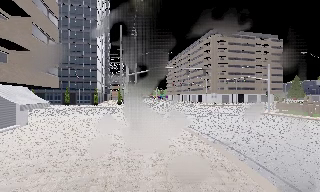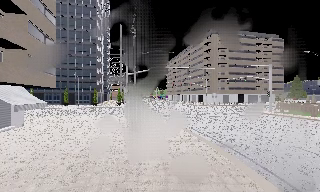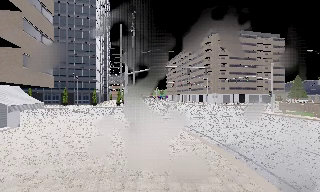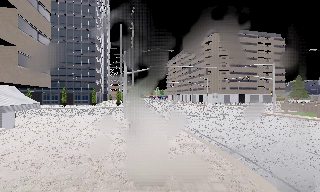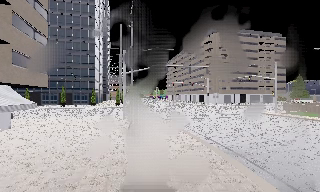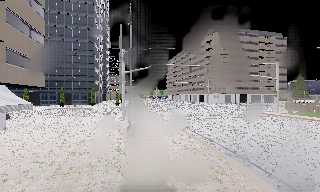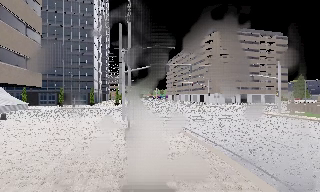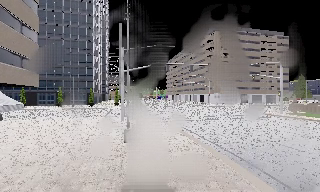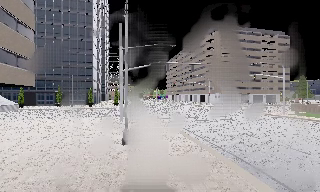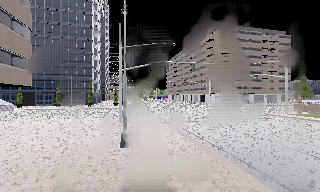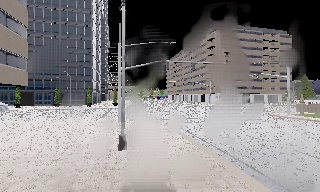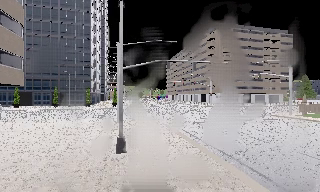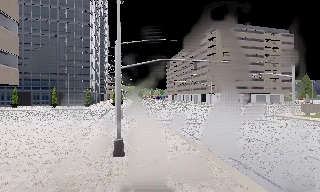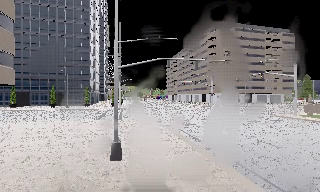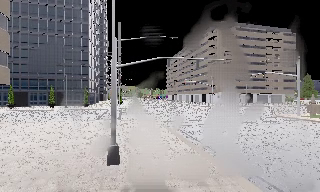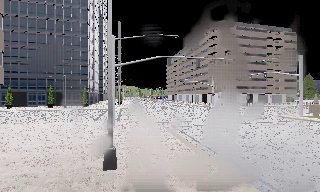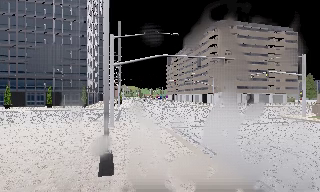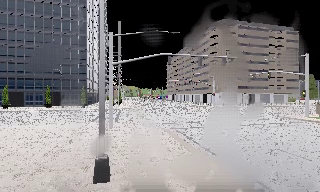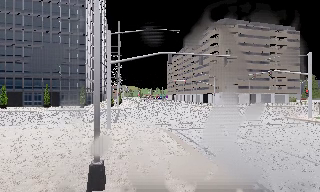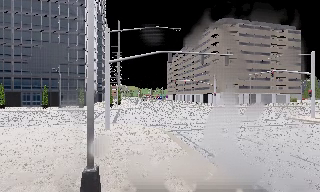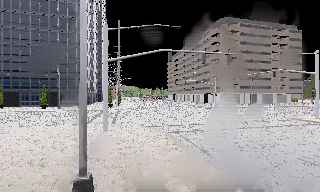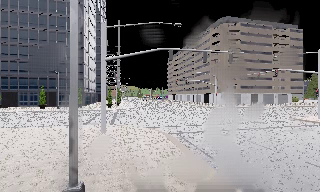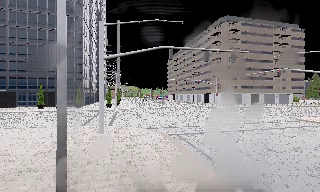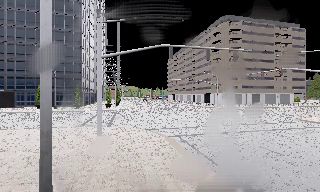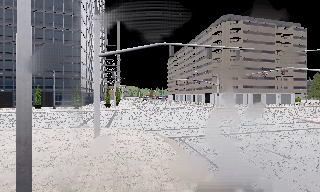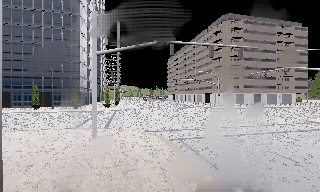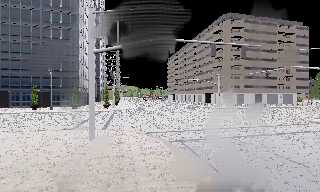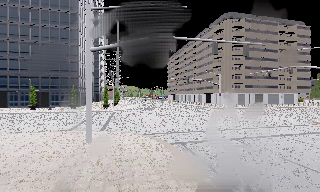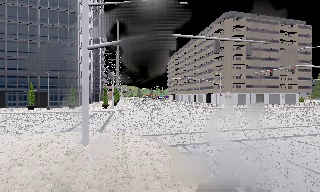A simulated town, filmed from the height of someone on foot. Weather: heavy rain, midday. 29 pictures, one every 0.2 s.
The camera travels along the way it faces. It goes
forward.
0.0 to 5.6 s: The camera travels forward, about 11 m, so what stands in front looms larger.
The film runs forward here.
